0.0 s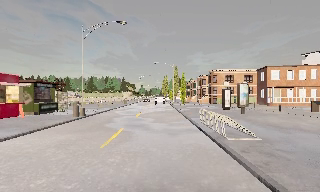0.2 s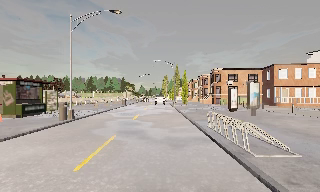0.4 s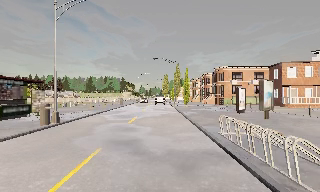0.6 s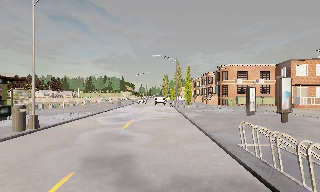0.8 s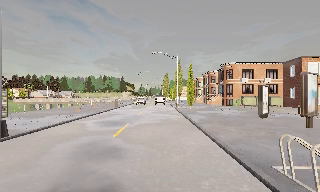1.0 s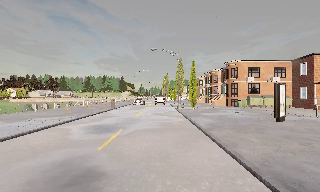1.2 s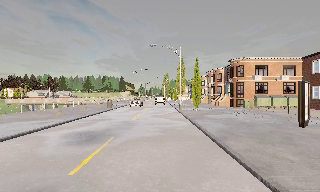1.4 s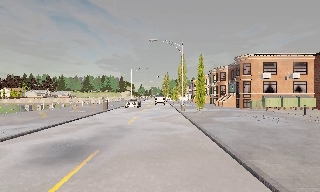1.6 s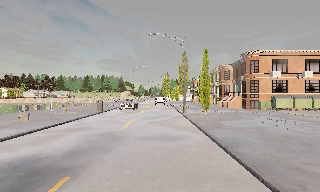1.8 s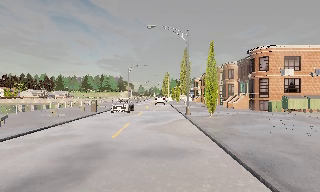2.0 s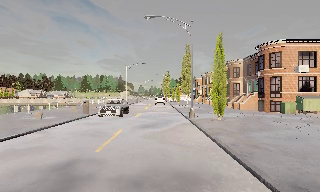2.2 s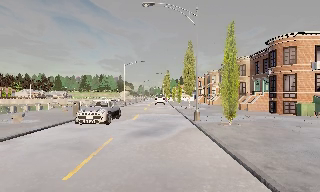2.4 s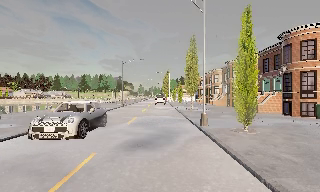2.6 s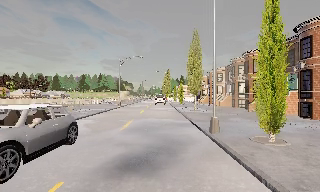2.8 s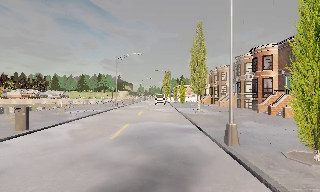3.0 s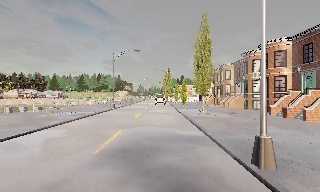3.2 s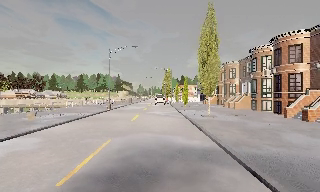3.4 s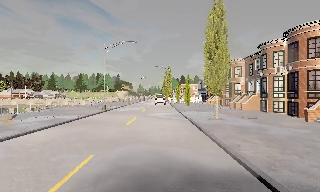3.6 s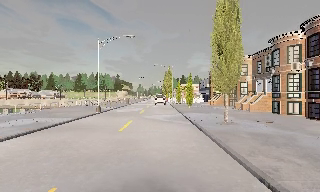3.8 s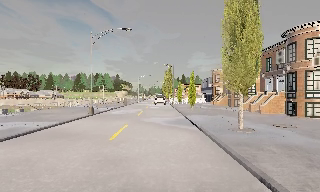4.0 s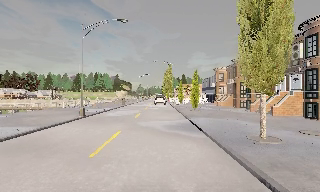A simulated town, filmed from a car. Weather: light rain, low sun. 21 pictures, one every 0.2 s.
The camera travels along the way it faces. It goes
forward.
0.0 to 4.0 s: The camera travels forward, about 35 m, so what stands in front looms larger.
The film runs forward here.
